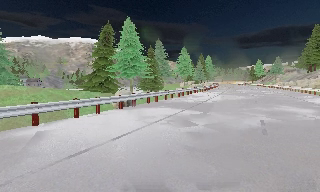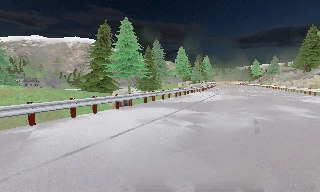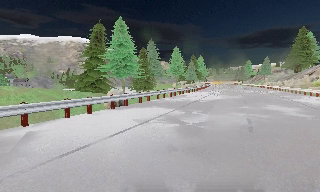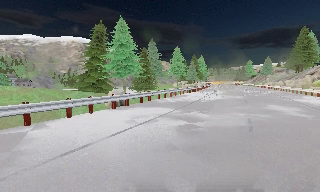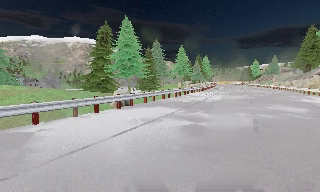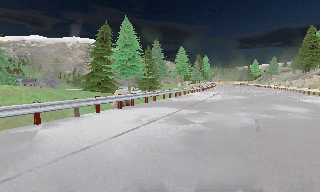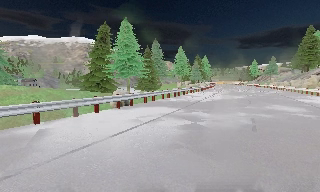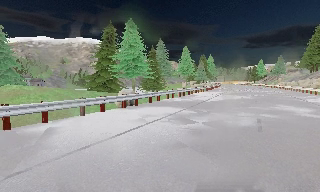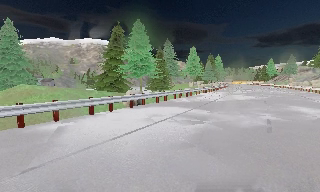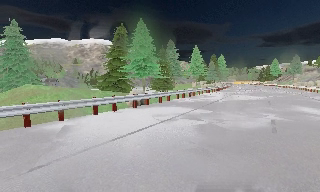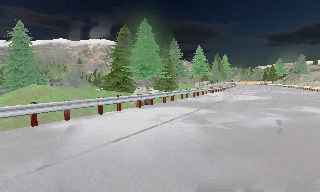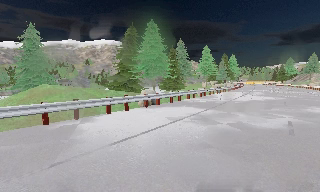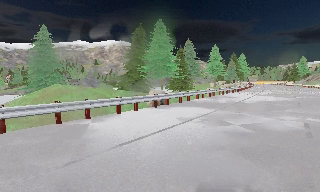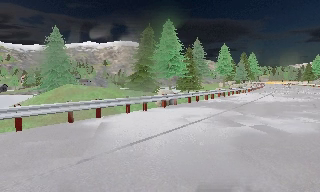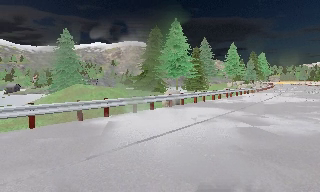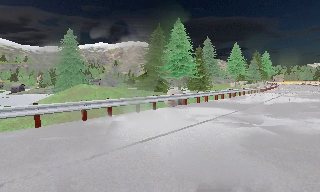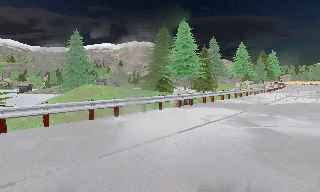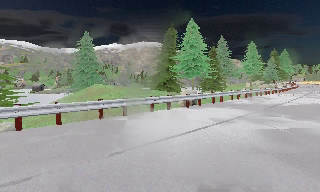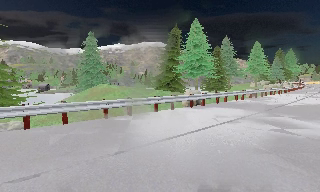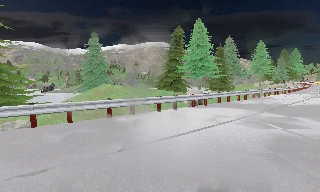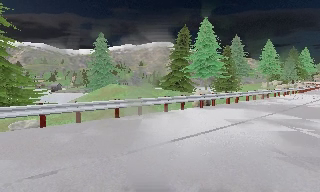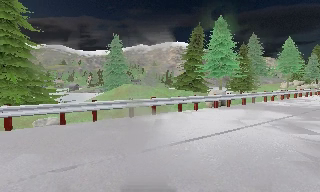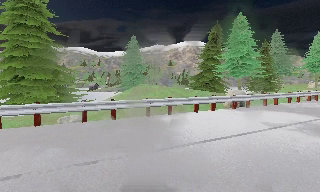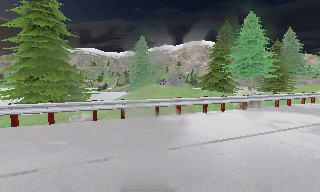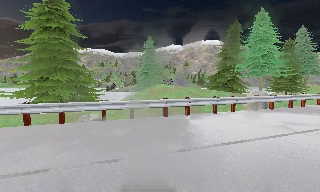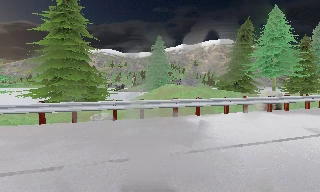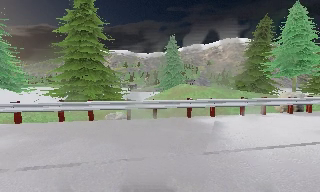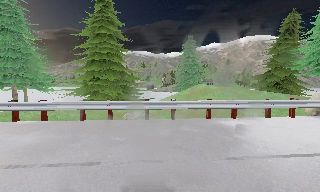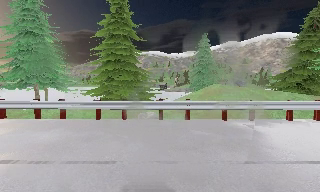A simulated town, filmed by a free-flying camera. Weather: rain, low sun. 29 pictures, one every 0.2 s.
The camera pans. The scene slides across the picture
to the right.
The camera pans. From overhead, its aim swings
counterclockwise.
0.0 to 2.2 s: The camera shifts only a little, or ends up much as it began.
2.2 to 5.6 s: The camera pans to its left, which is counterclockwise from overhead, by about 50 degrees. It travels to its left, about 0.5 m, so close, fixed things drift to the right.
The film runs forward here.
